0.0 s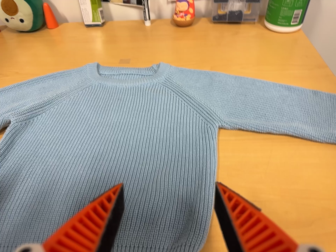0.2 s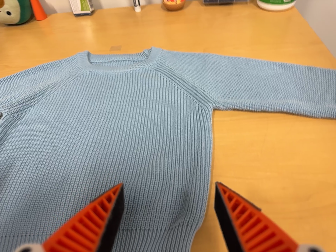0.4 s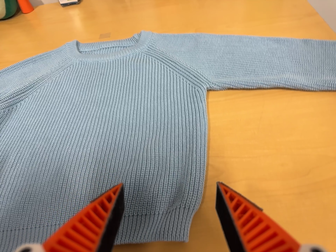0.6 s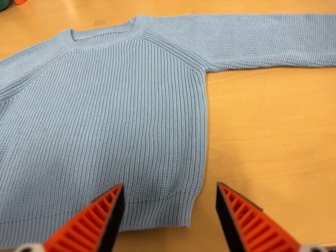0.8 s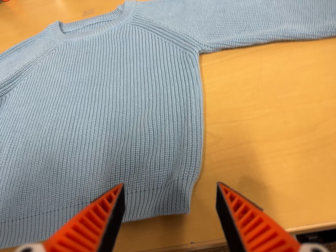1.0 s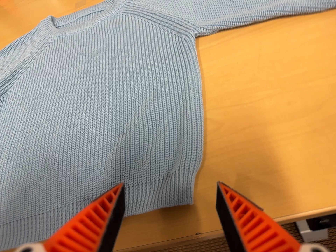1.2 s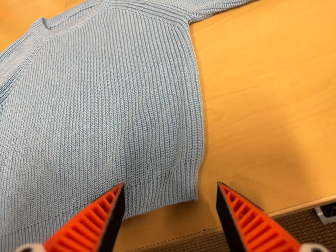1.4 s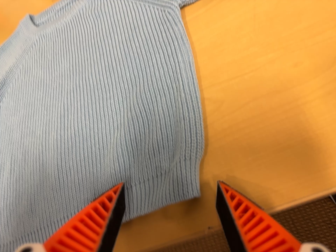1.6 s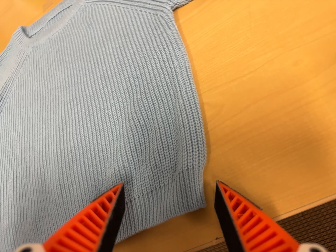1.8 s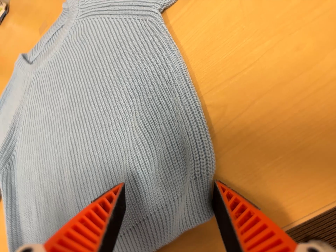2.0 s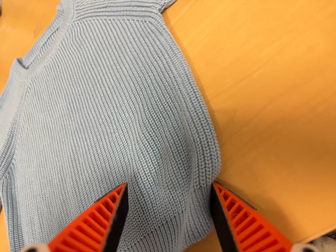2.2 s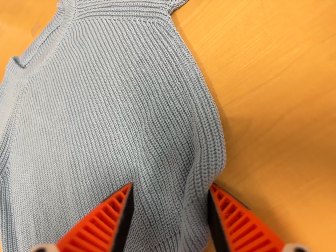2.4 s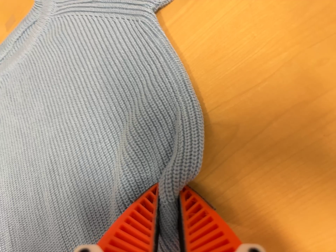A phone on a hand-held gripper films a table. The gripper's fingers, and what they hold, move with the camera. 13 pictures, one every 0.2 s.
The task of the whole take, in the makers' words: fold up.
0.0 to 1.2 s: The camera travels to its right and forward, about 10 cm. Its aim tips toward the bottom of its view by about 15 degrees, and the scene shifts upward. It rolls about its line of sight by about 25 degrees, and the scene rotates counterclockwise.
1.2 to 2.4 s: The camera travels forward and toward the top of its view, about 9 cm, so what stands in front looms larger. It rolls about its line of sight by about 20 degrees, and the scene rotates counterclockwise.
The film runs forward here.
